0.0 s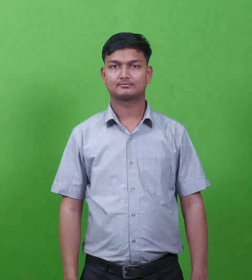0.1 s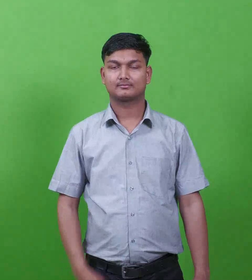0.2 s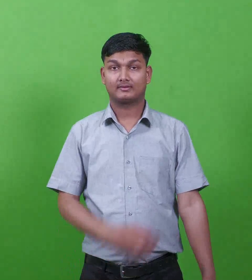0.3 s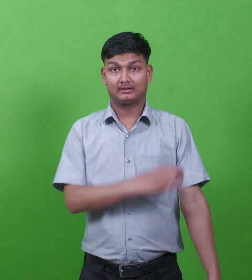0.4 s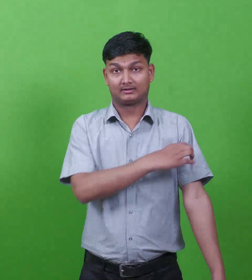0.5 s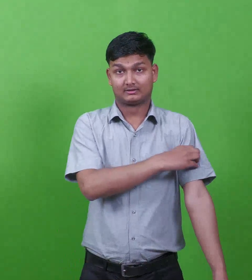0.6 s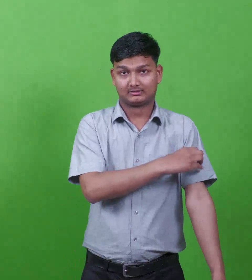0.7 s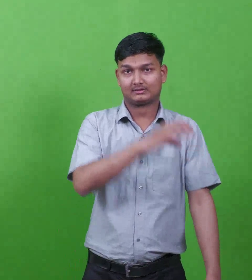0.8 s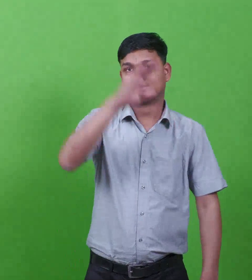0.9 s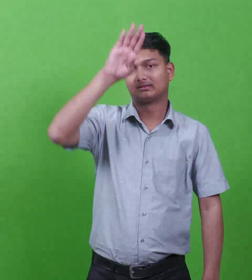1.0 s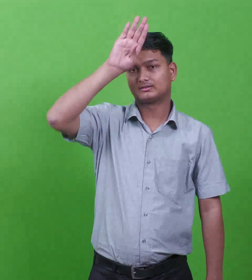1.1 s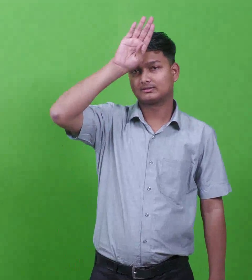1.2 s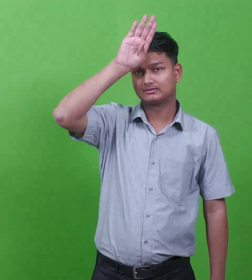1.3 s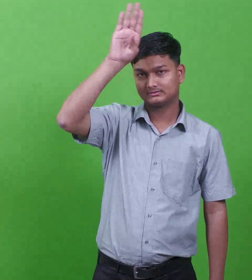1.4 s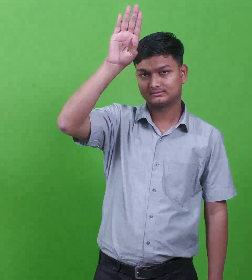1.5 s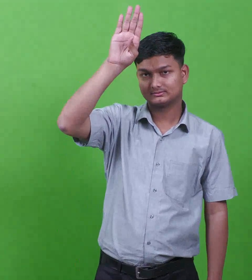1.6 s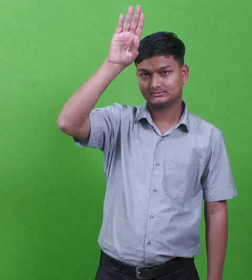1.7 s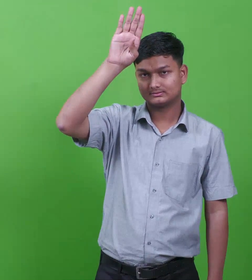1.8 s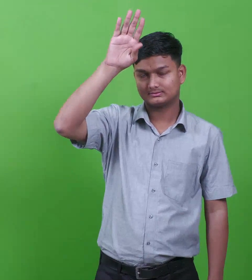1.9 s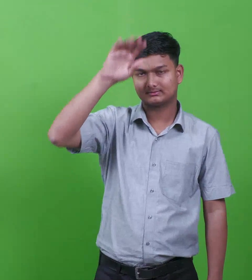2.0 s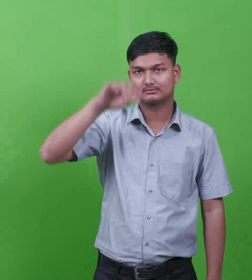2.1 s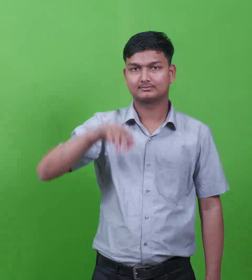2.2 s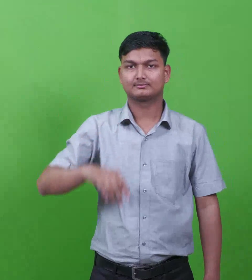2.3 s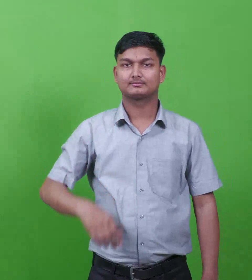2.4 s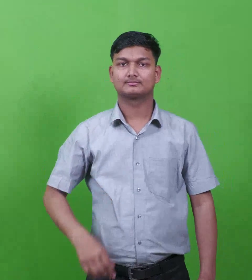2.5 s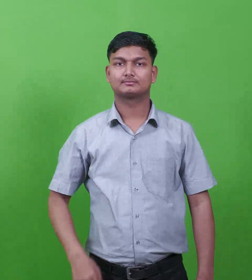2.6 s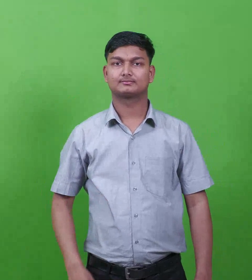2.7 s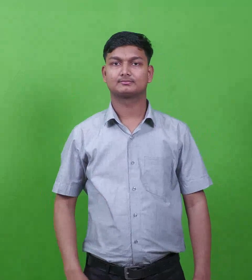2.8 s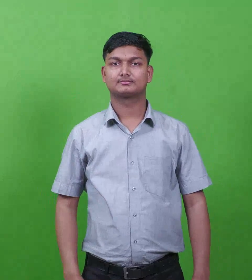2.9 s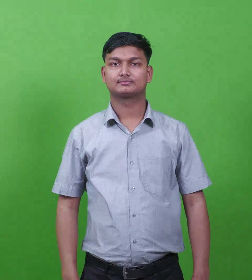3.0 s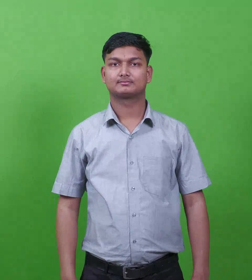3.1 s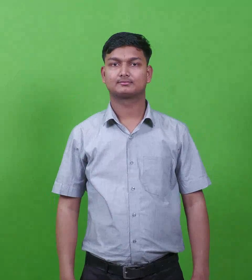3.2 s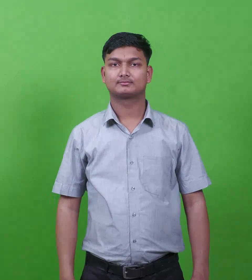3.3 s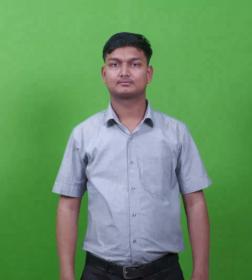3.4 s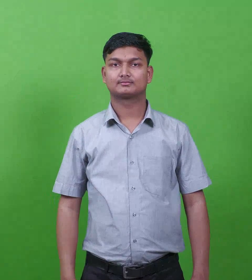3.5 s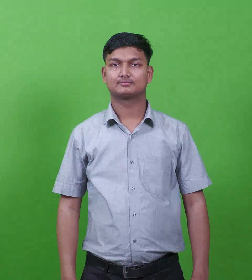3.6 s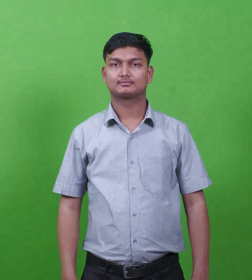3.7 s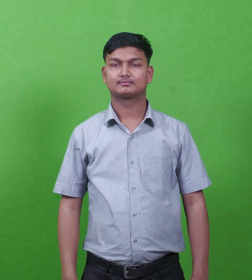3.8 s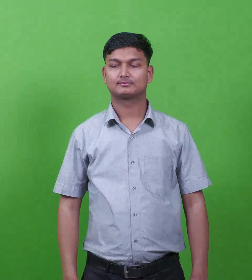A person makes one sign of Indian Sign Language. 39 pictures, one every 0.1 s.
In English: king shemeber
